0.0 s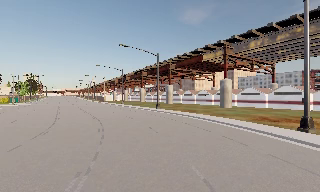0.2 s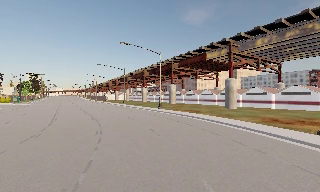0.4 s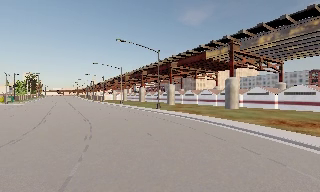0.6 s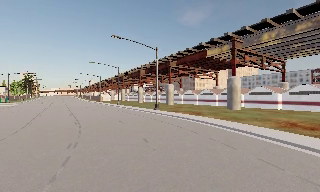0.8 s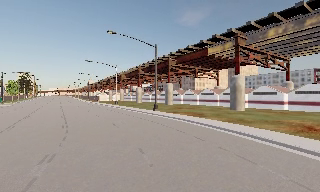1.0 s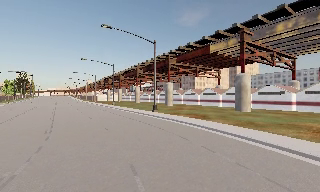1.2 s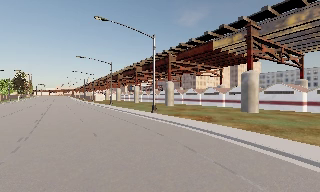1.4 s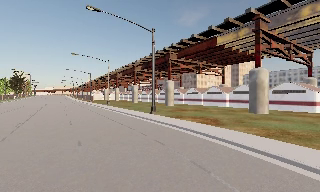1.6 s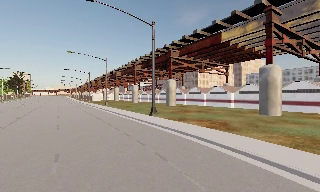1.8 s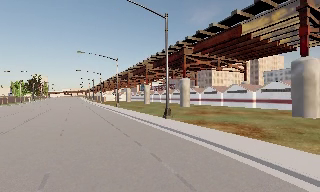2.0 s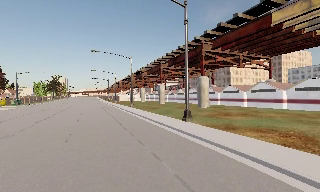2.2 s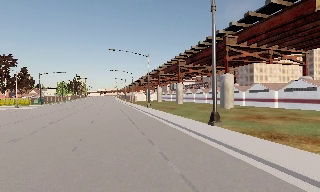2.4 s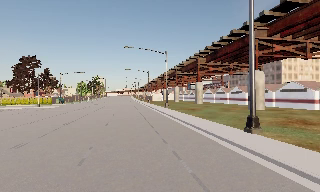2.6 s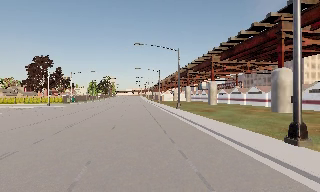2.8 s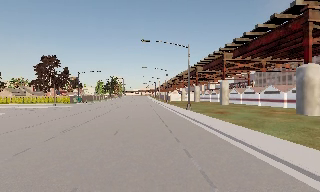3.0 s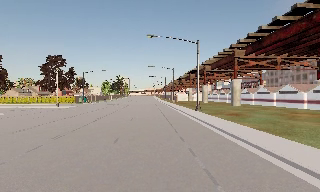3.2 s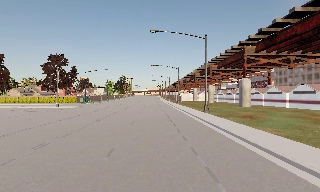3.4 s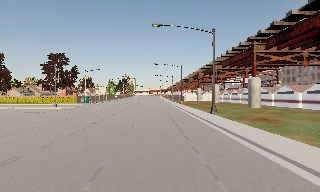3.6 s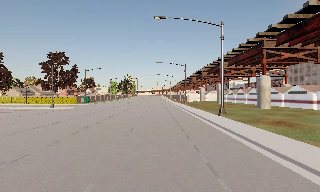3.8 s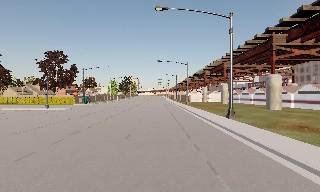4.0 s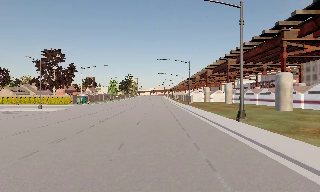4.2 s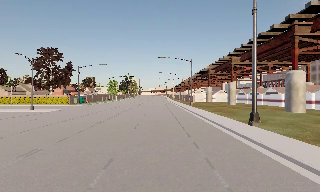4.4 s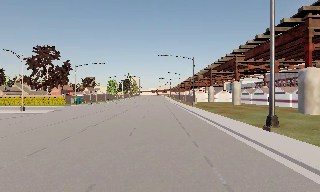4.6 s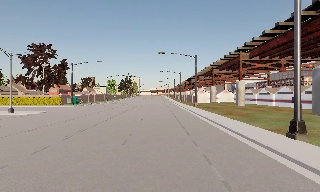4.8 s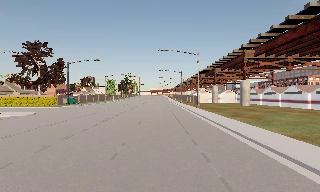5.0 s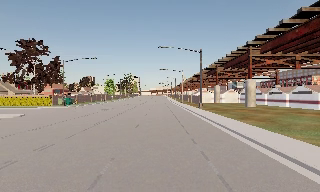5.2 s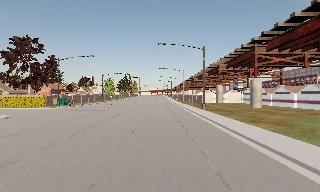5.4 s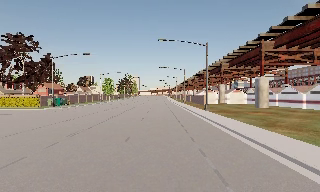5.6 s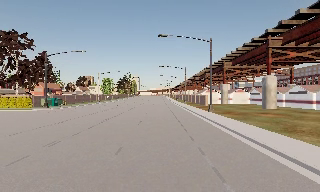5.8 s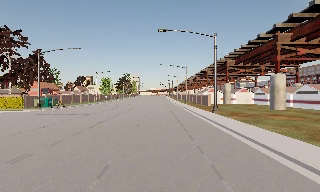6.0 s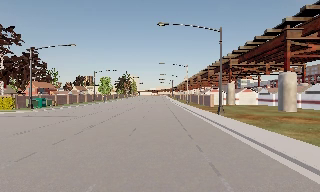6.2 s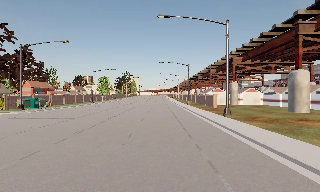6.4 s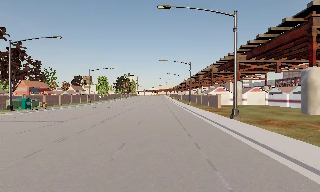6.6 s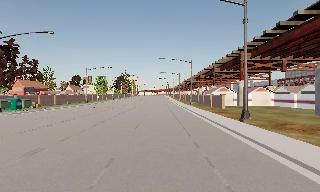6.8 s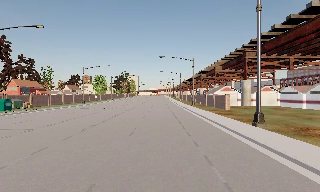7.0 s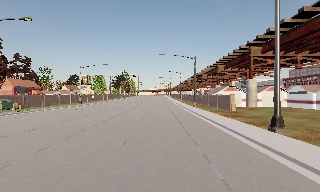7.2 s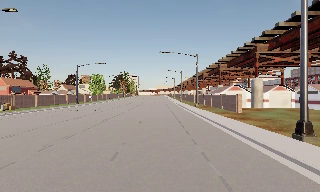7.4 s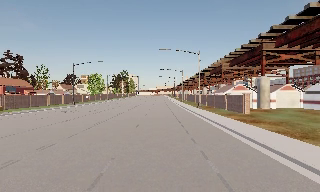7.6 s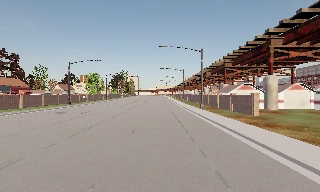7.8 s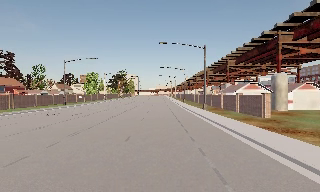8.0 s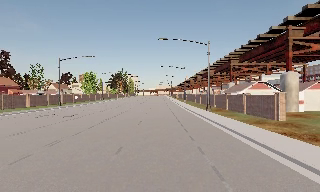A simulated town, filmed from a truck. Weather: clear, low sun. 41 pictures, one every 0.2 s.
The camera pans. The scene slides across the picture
to the right.
The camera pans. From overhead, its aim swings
counterclockwise.
0.0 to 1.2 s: The camera travels forward, about 9 m, so what stands in front looms larger. It gains speed.
1.2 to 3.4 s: The camera pans to its left, which is counterclockwise from overhead, by about 30 degrees. It travels forward, about 20 m.
3.4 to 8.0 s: The camera travels forward, about 40 m, so what stands in front looms larger.
The film runs forward here.
